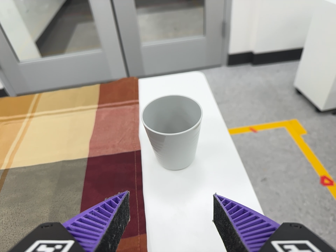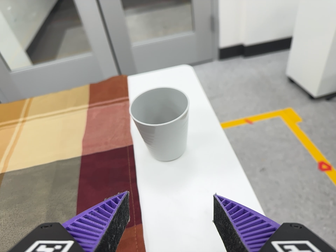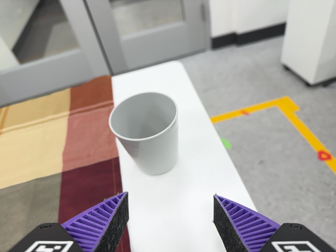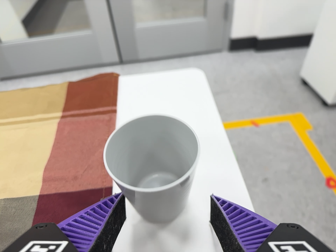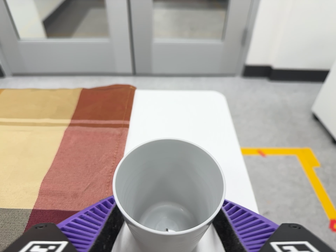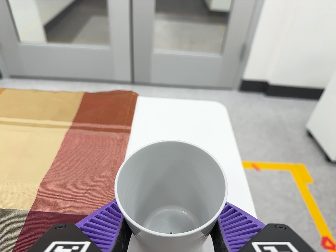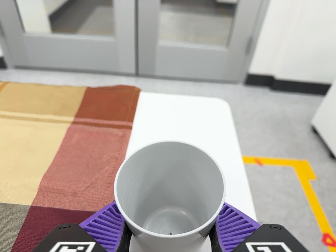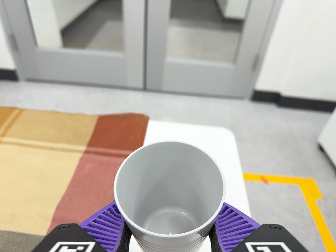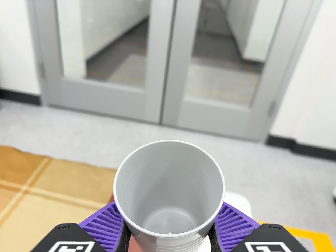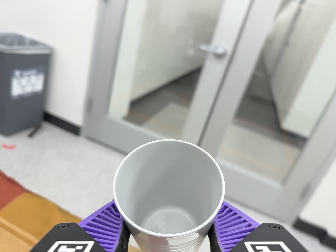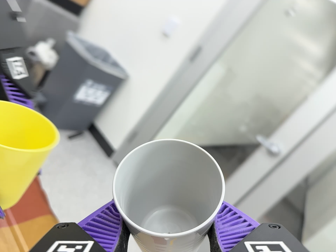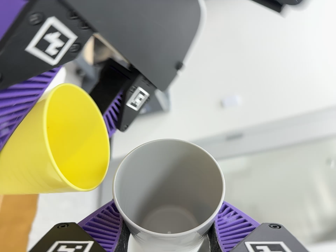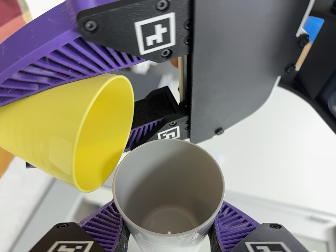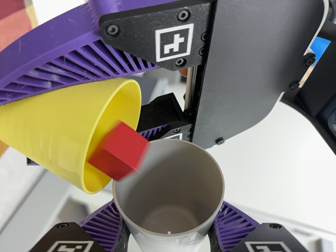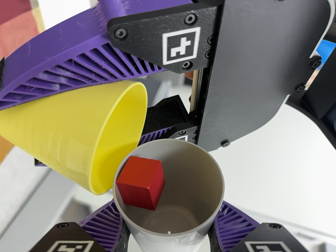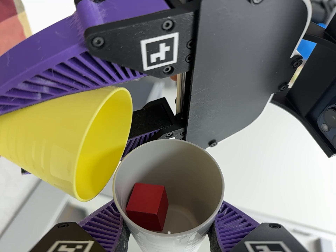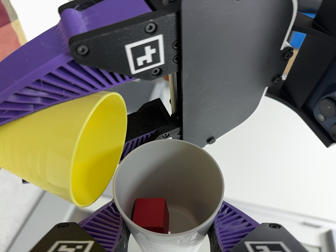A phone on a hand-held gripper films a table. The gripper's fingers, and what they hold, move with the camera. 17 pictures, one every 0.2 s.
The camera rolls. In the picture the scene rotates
clockwise.
0.0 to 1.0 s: The camera travels forward and toward the top of its view, about 14 cm, so what stands in front looms larger. It rolls about its line of sight by about 10 degrees, and the scene rotates clockwise.
1.0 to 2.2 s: The camera swings to its left by about 20 degrees, and the scene slides to the right. It travels toward the top of its view and to its left, about 32 cm, so close, fixed things drift downward. Its aim tips toward the top of its view by about 35 degrees, and the scene shifts downward. It rolls about its line of sight by about 85 degrees, and the scene rotates clockwise.
2.2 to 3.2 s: The camera rolls about its line of sight by about 25 degrees, and the scene rotates clockwise.
The film runs backward here.
